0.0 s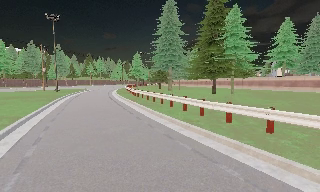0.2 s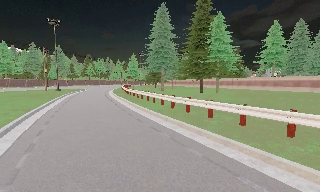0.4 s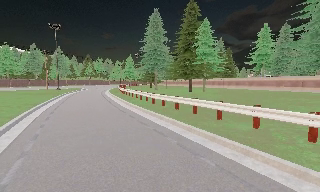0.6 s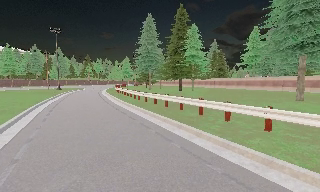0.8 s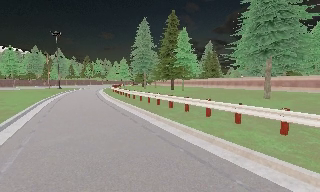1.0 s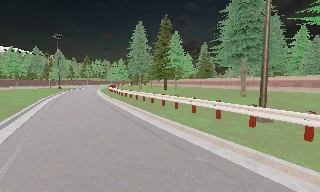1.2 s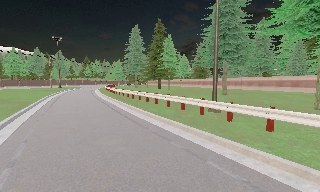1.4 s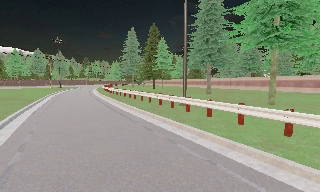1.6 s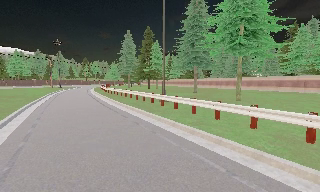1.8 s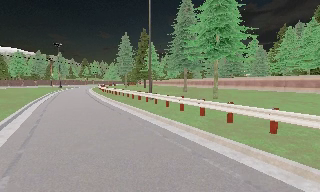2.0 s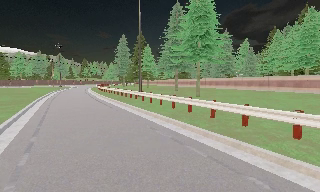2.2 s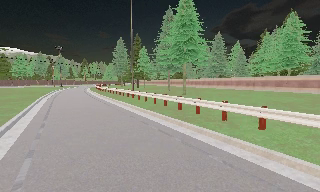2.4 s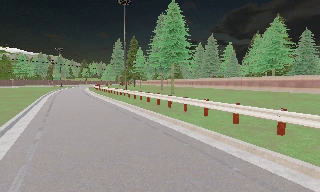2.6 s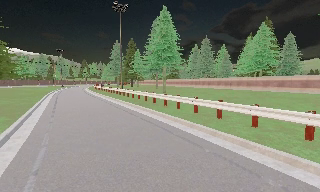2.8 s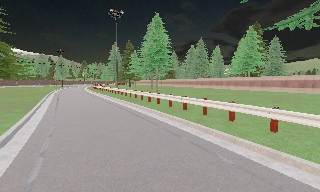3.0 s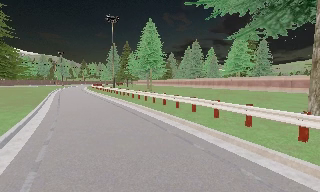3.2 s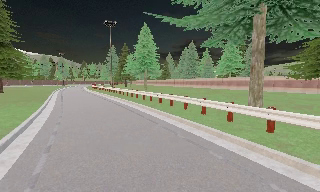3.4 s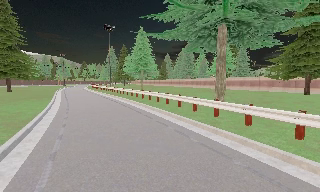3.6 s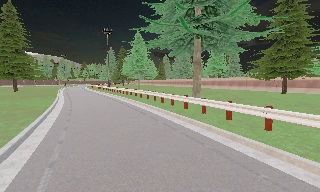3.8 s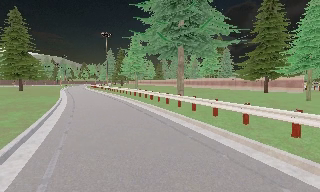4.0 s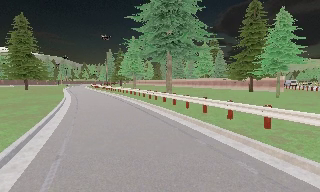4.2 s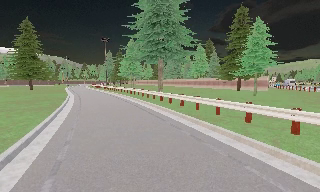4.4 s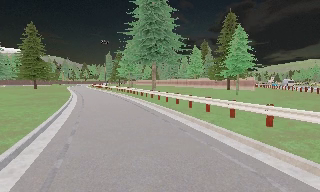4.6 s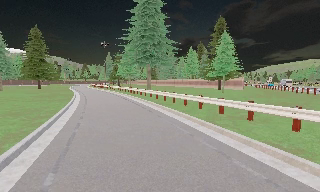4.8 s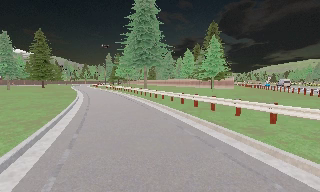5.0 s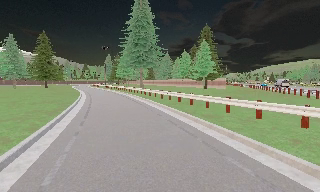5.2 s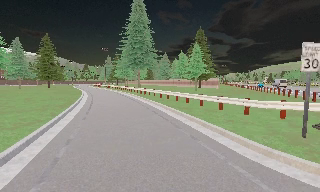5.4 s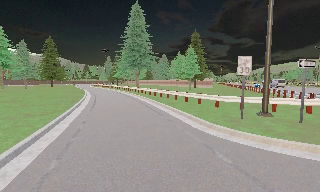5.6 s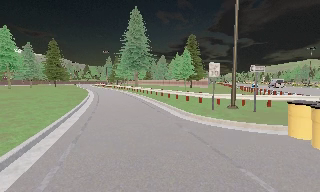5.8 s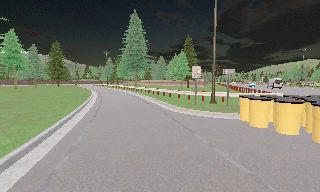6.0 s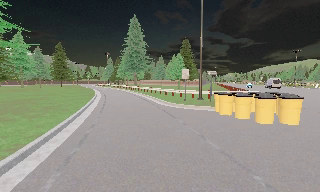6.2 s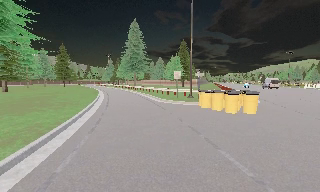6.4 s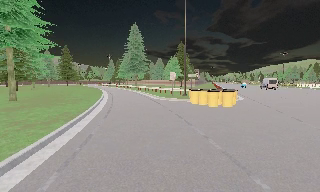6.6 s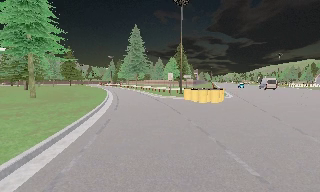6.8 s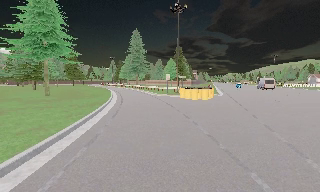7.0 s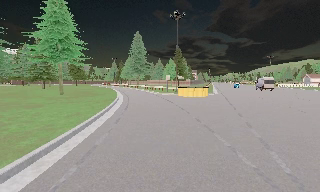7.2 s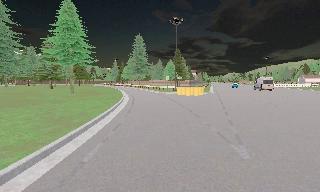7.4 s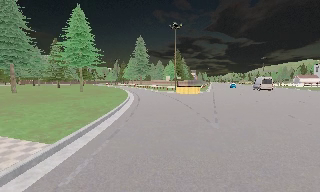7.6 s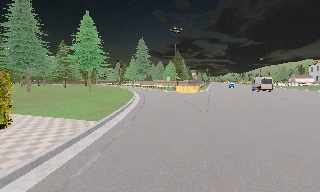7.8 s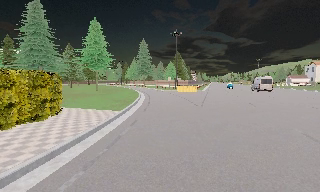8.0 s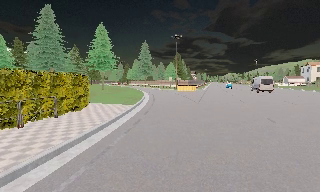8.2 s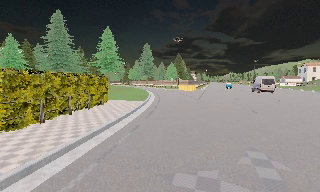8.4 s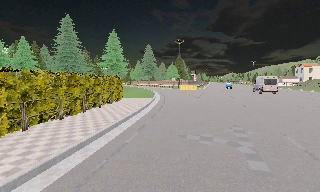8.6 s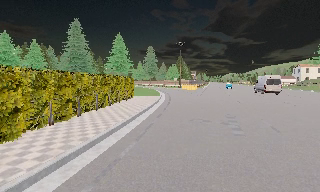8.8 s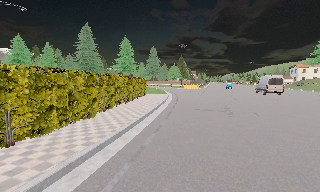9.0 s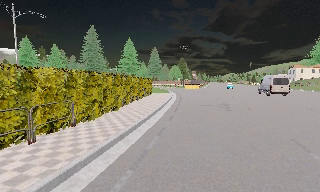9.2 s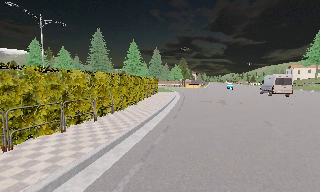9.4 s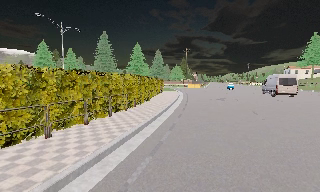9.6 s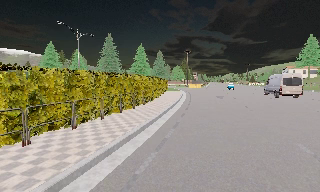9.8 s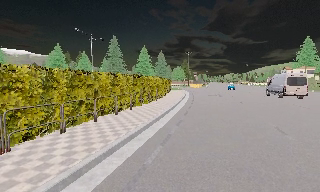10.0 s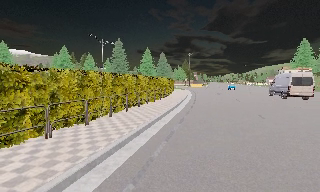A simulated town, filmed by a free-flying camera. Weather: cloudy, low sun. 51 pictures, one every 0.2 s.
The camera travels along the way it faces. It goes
backward.
0.0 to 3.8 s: The camera travels backward and to its right, about 45 m, so what stands in front gets smaller.
3.8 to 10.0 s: The camera travels backward, about 70 m, so what stands in front gets smaller.
The film runs backward here.
